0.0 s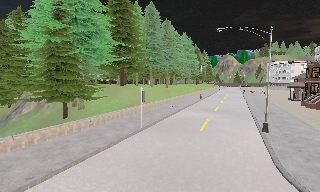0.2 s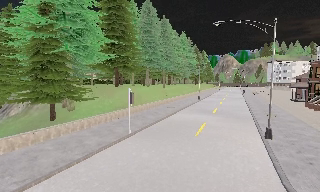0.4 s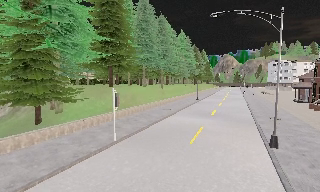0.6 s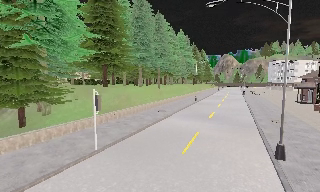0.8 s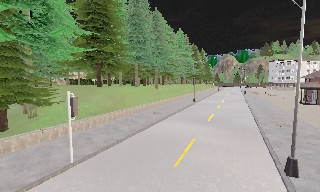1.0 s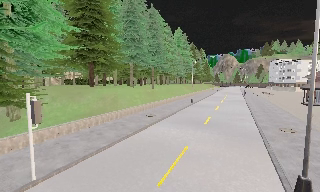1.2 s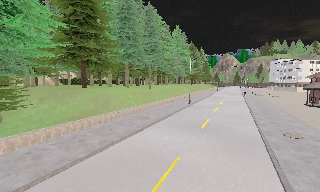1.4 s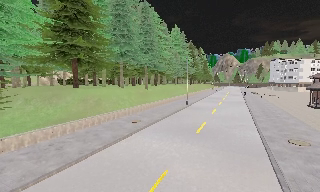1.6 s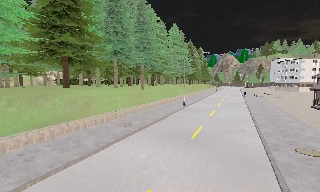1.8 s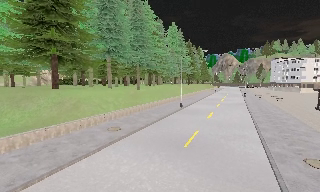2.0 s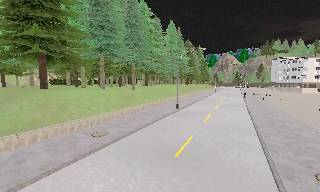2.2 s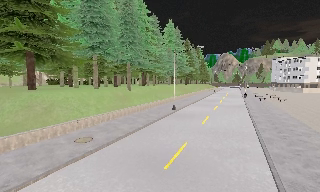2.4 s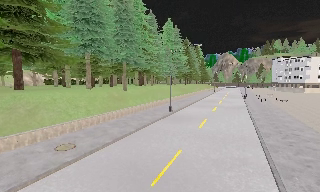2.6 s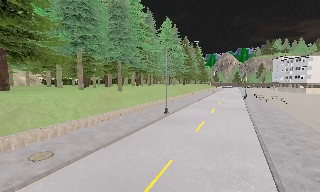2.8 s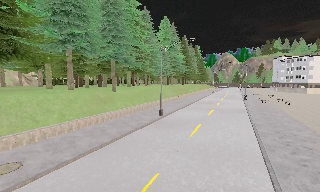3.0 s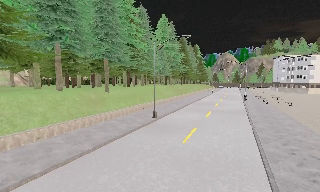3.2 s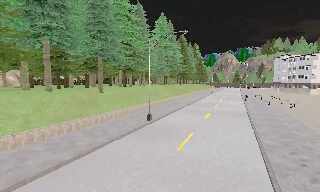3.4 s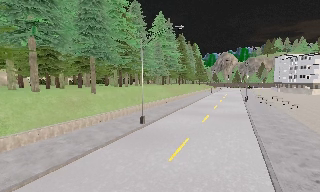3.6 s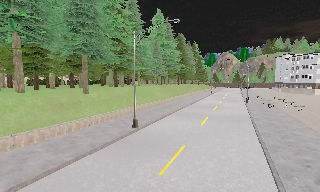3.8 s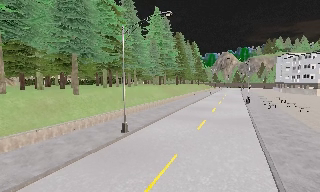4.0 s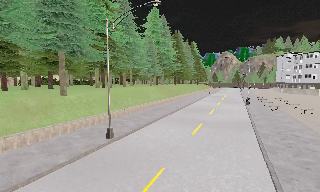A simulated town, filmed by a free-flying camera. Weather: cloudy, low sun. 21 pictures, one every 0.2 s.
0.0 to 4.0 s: The camera travels forward and to its right, about 25 m, so what stands in front looms larger.
The film runs forward here.
